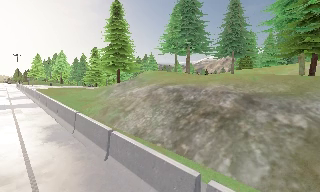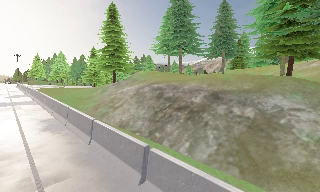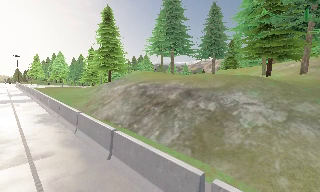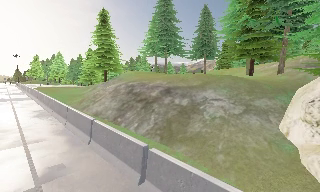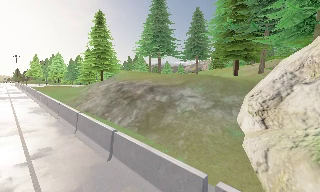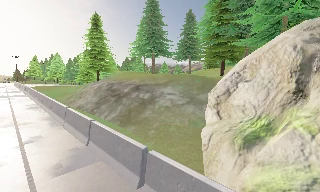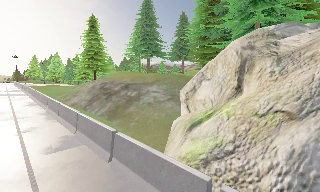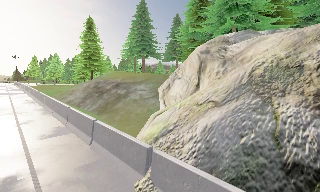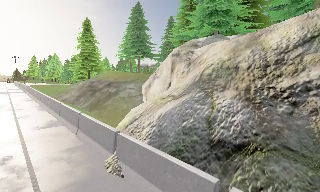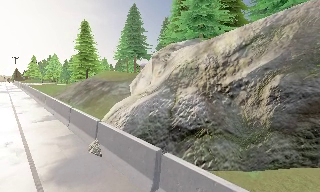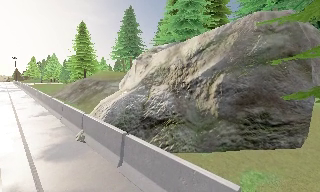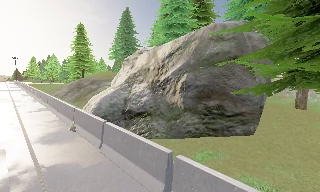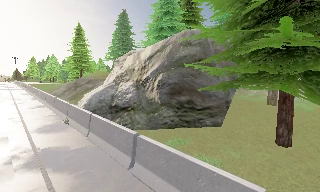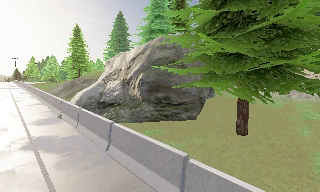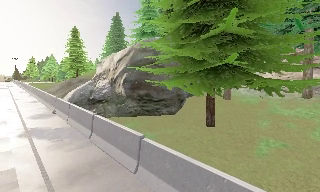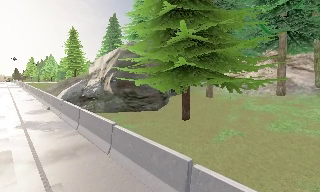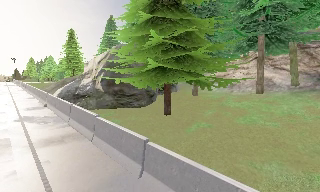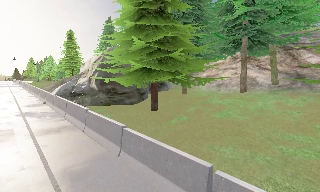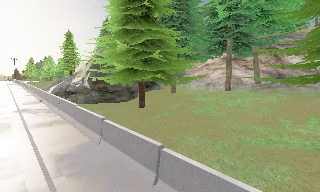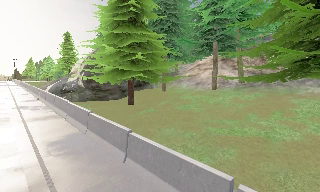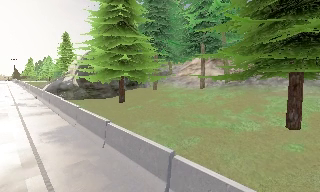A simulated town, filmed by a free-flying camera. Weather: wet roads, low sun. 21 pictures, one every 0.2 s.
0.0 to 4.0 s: The camera travels backward and to its right, about 30 m, so what stands in front gets smaller.
The film runs backward here.
